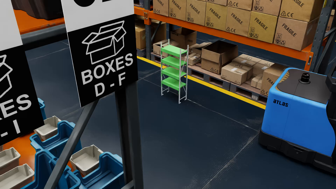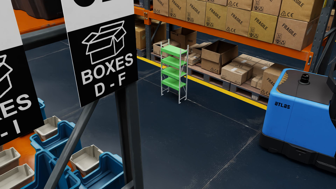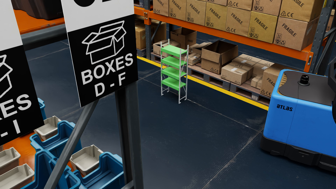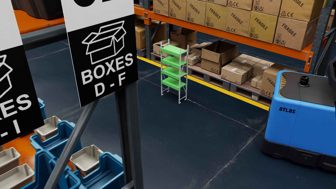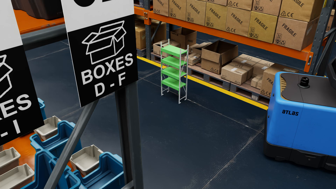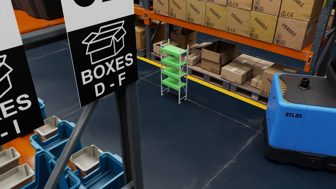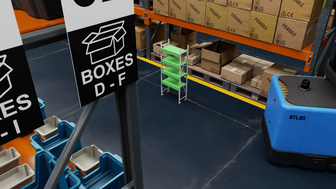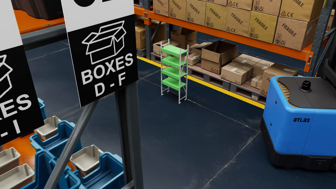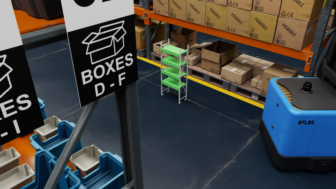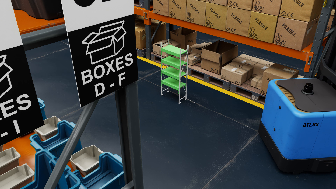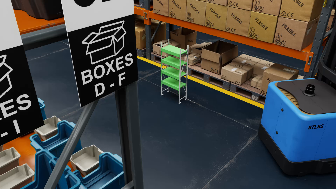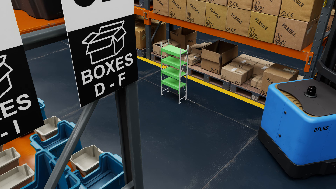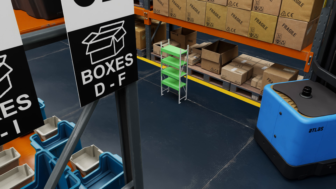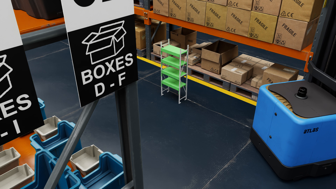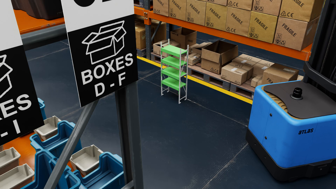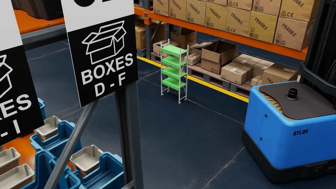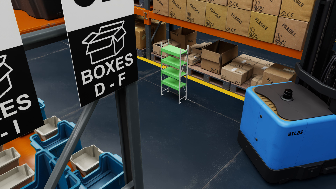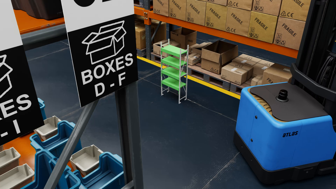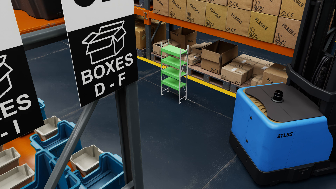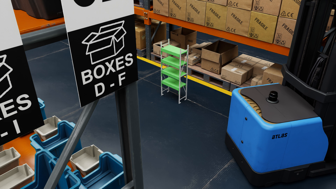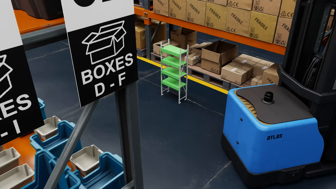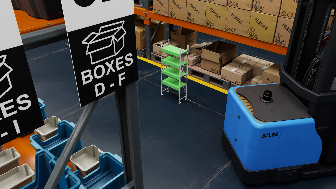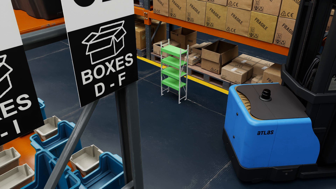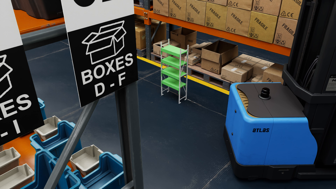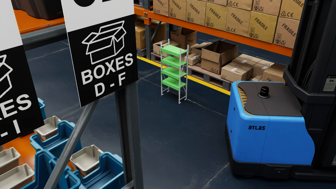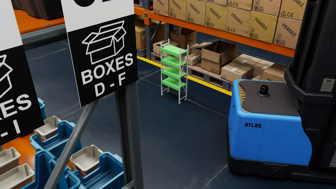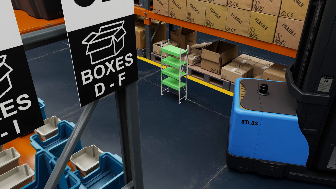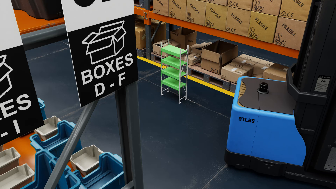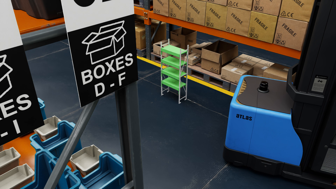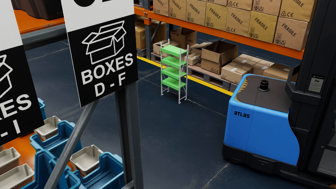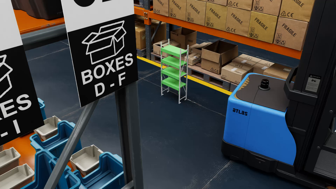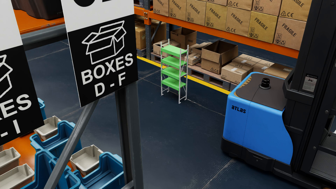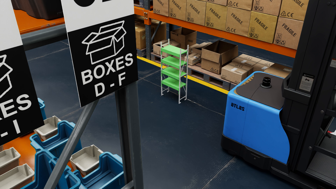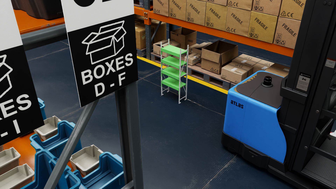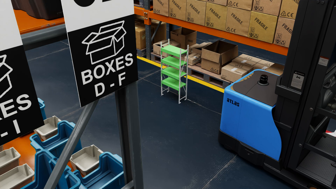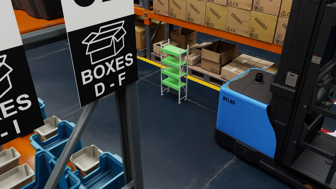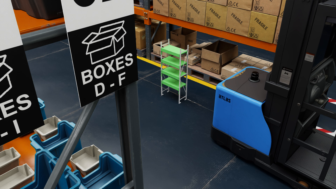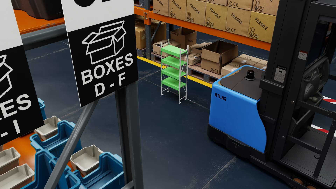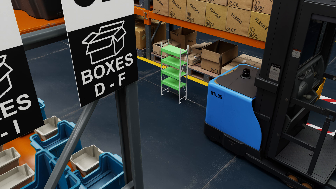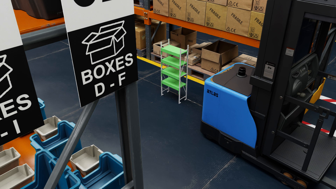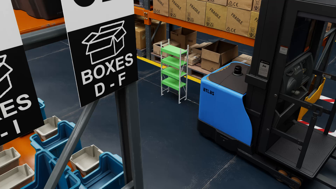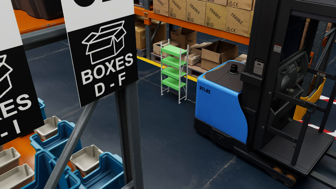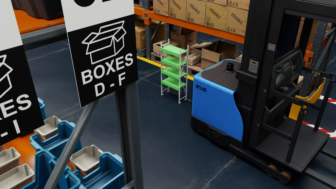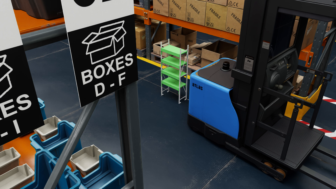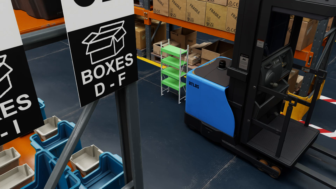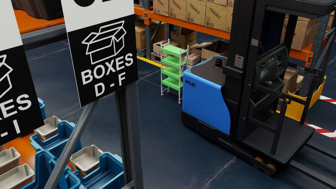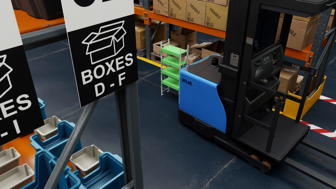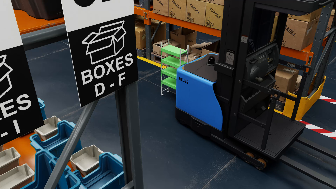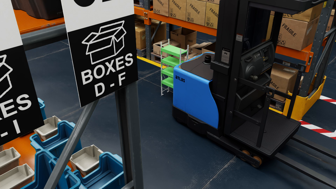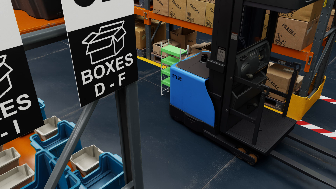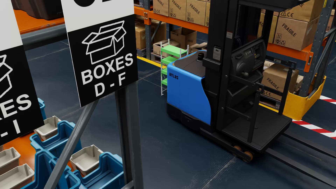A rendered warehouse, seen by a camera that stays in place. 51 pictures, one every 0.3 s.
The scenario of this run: A forklift runs into an object in its way.
